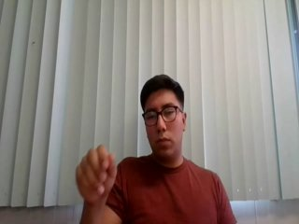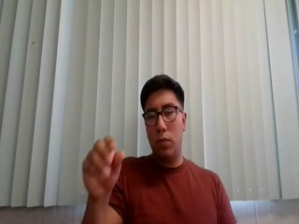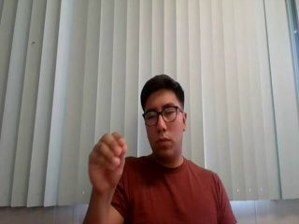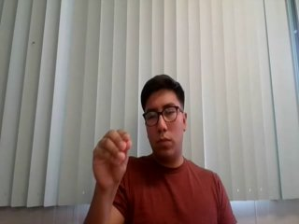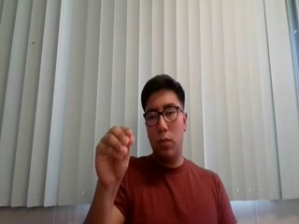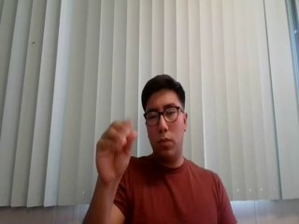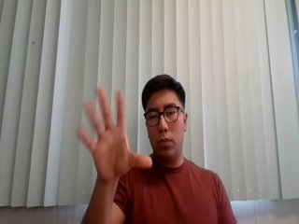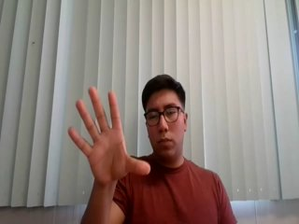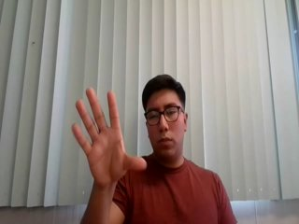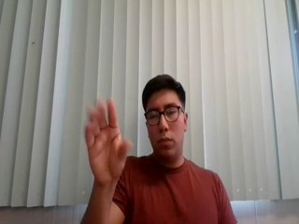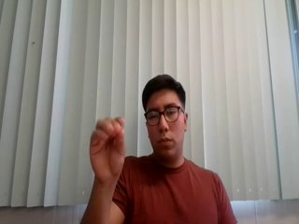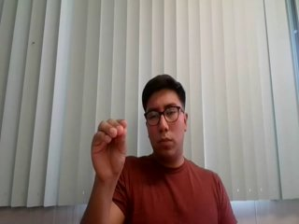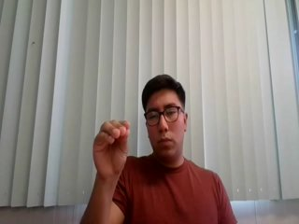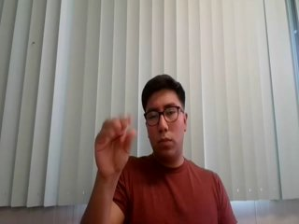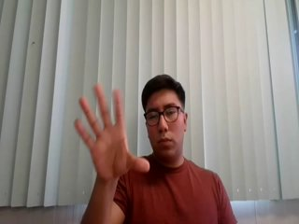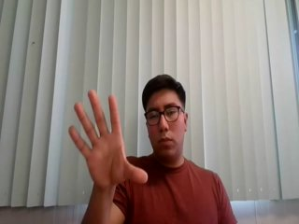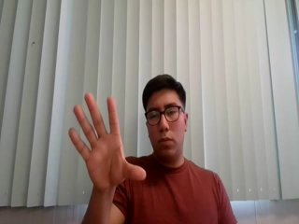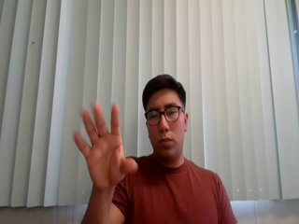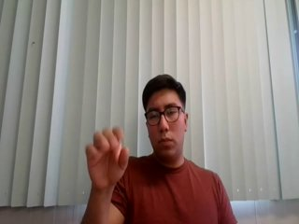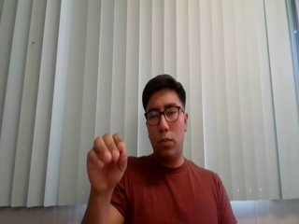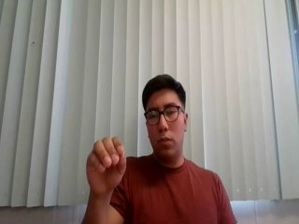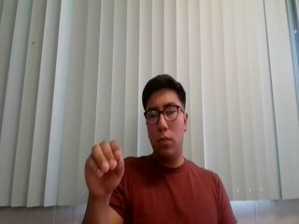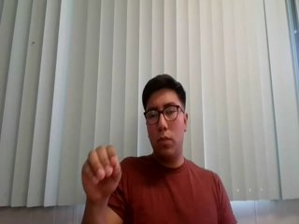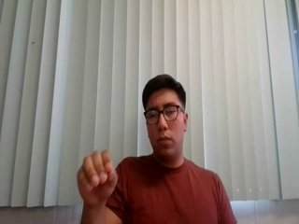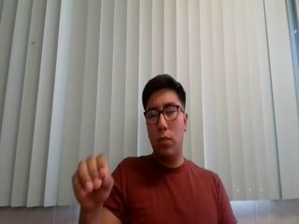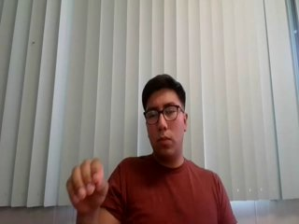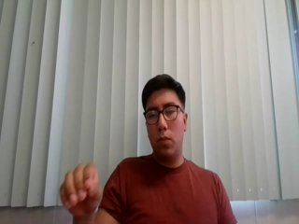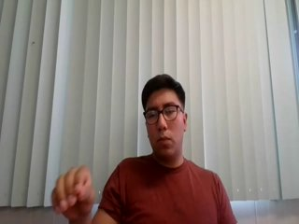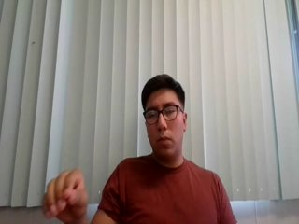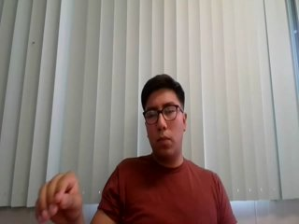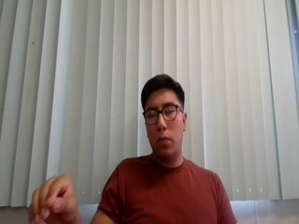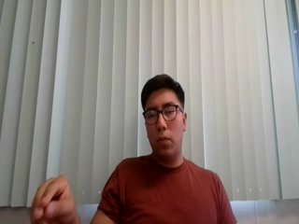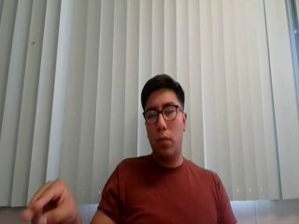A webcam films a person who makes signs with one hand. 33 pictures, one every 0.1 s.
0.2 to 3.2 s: Open twice.
